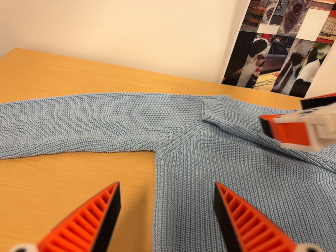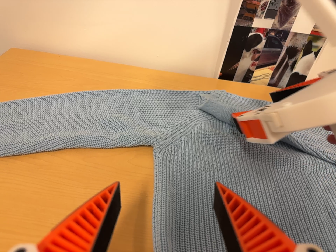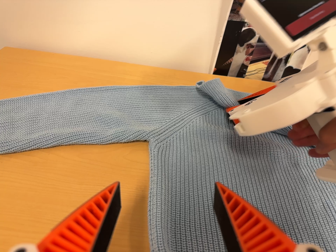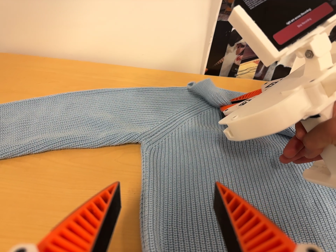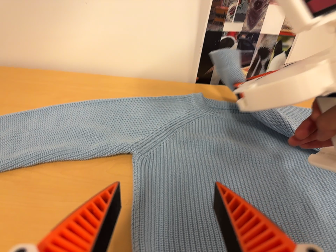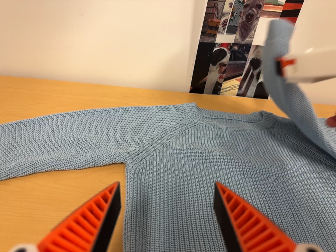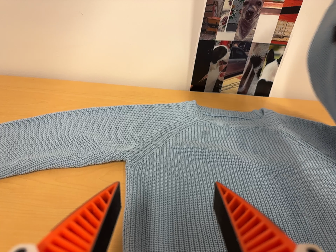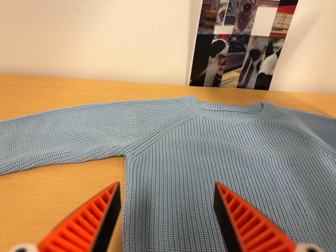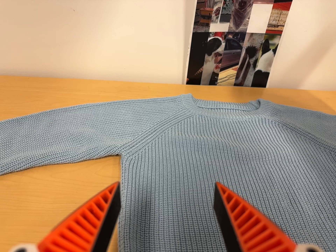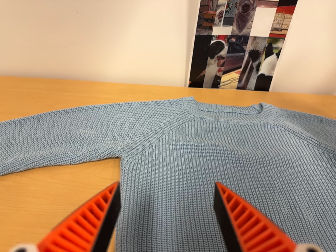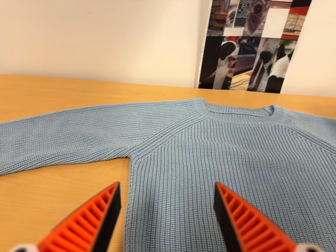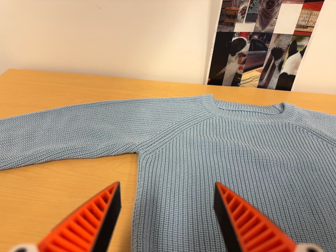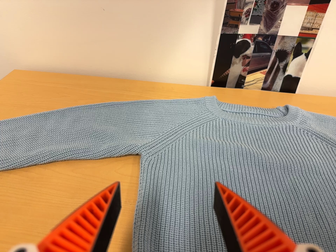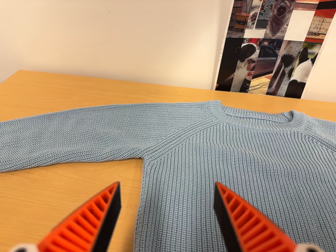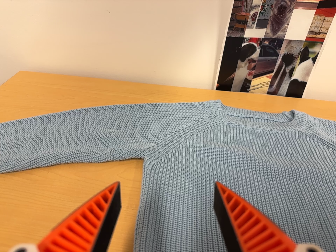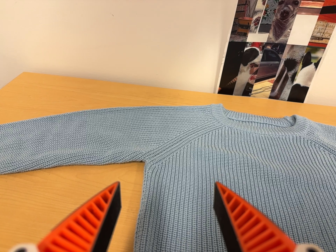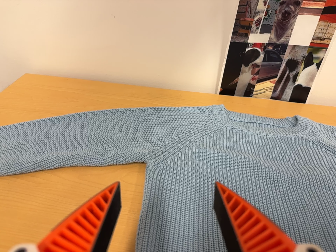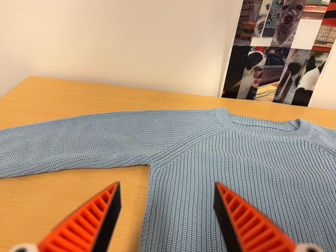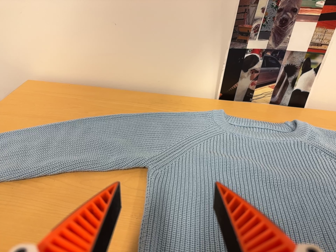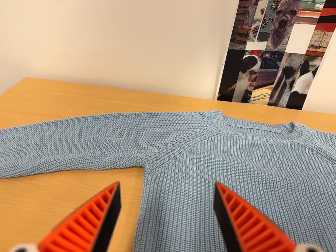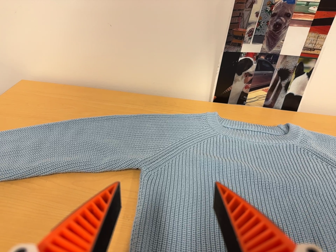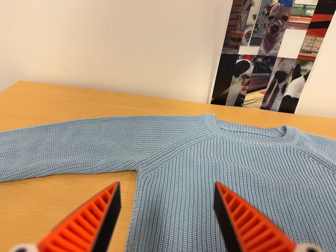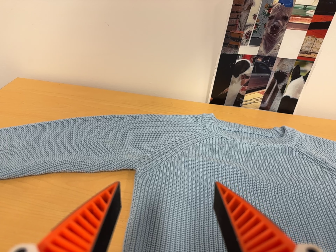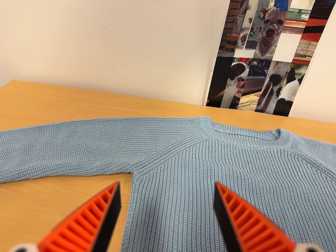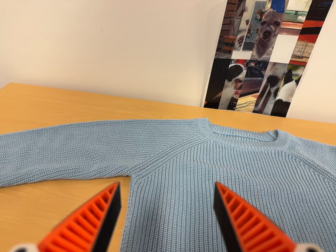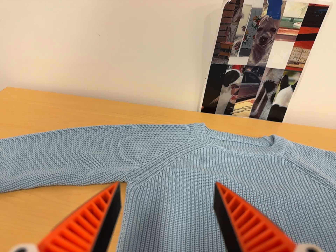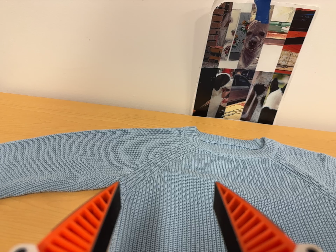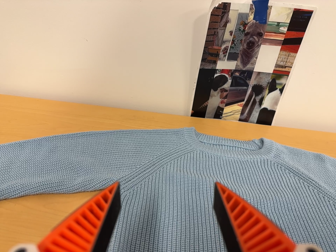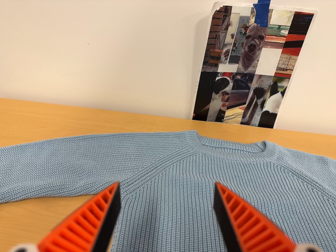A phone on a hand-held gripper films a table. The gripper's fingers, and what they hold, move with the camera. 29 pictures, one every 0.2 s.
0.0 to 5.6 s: The camera travels to its right, about 6 cm, so close, fixed things drift to the left.
The film runs backward here.
